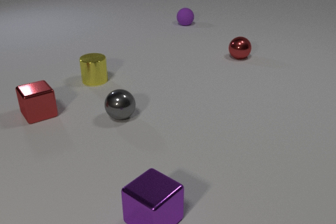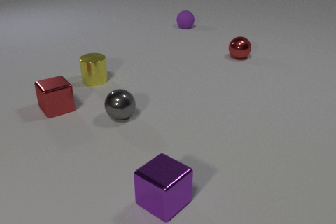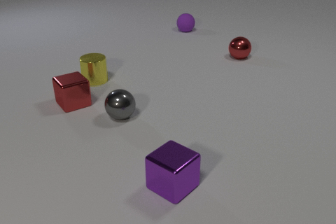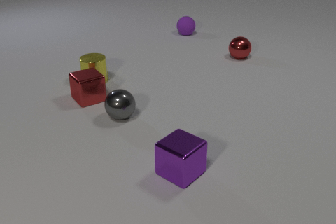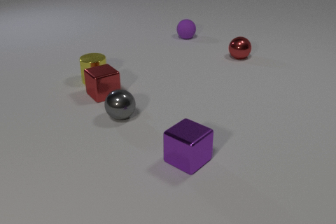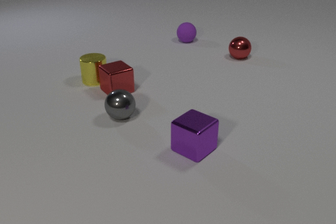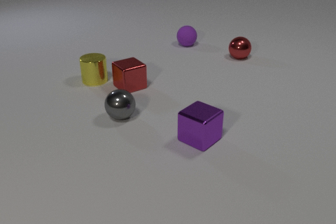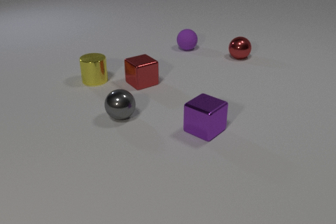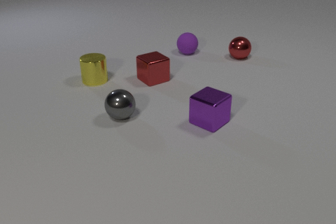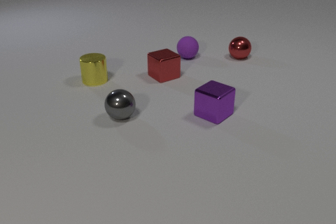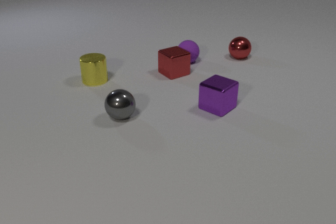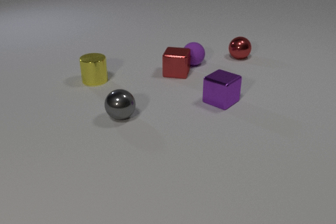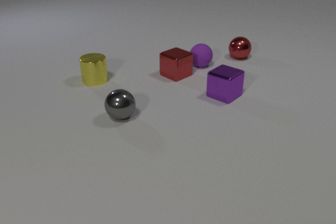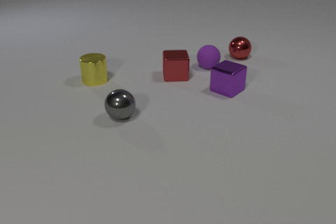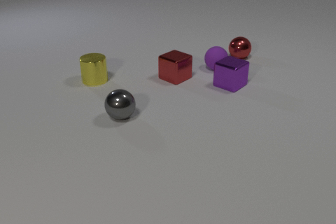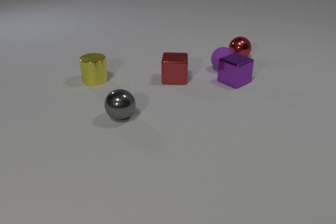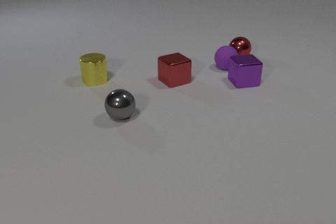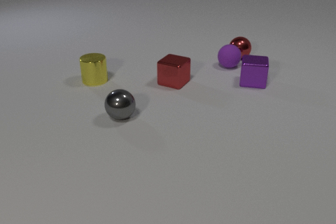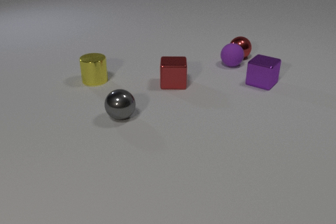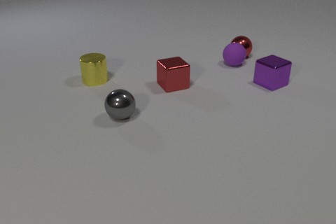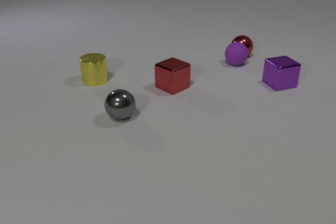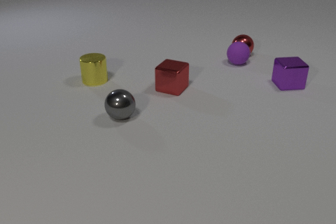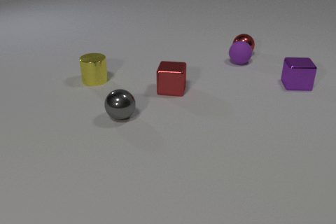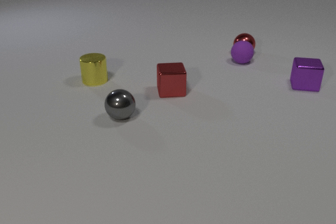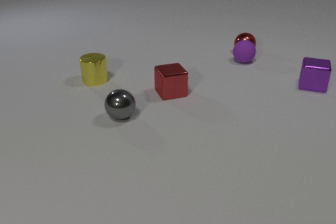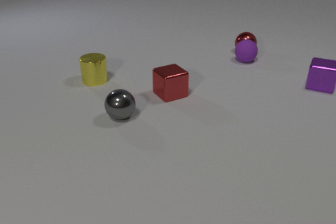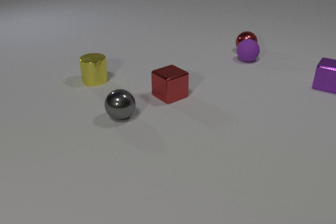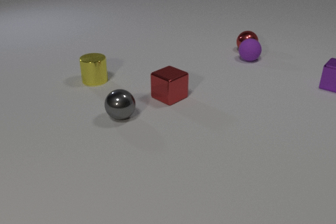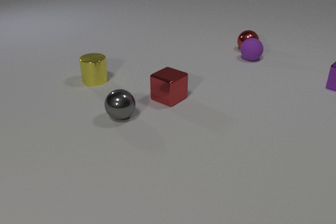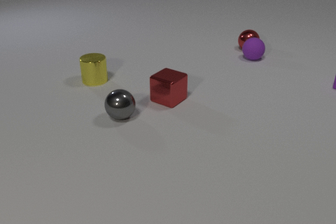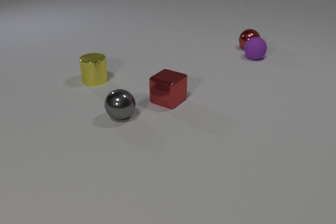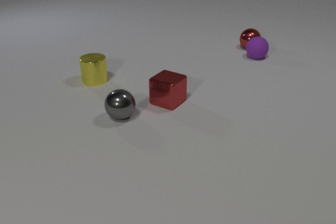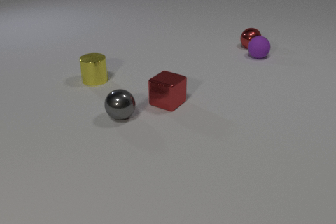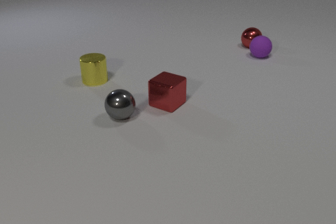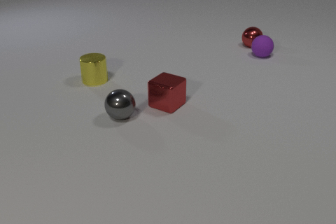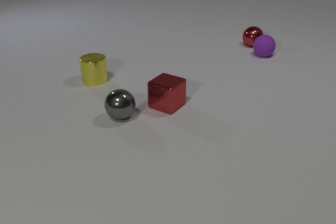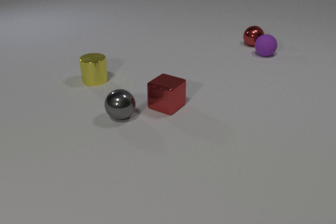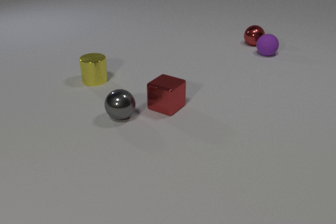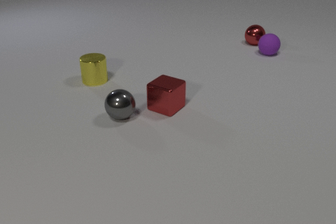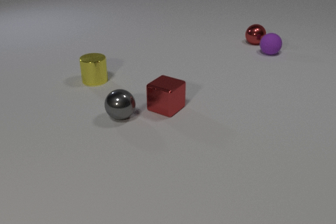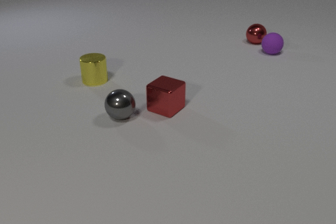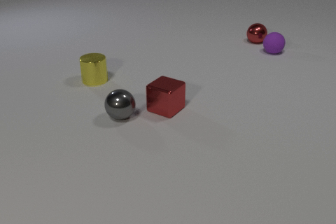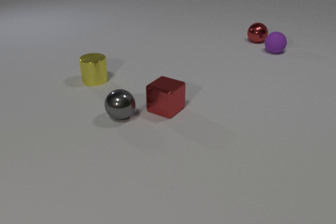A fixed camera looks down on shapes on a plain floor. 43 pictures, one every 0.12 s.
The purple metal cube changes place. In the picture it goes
away from the camera.
The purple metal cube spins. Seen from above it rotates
clockwise.
0.00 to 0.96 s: The purple rubber sphere rolls toward the camera. The red metal cube slides to the right and away from the camera. The purple metal cube slides away from the camera.
0.96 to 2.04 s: The purple rubber sphere rolls to the right and toward the camera. The red metal cube slides to the right. The purple metal cube slides away from the camera and to the right, spins clockwise seen from above by about 60 degrees, its near face sliding to the left. The purple rubber sphere and the red metal cube collide. The purple rubber sphere and the purple metal cube collide.
2.04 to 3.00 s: The purple rubber sphere rolls away from the camera and to the right. The red metal cube slides toward the camera. The purple metal cube slides to the right, spins clockwise seen from above by about 105 degrees, its near face sliding to the left. The red metal sphere rolls away from the camera. The purple rubber sphere and the red metal sphere collide.
3.00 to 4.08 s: The purple rubber sphere rolls away from the camera and to the right. The red metal cube slides toward the camera. The purple metal cube slides to the right, leaves at the right edge. The red metal sphere rolls away from the camera.
4.08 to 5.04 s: The purple rubber sphere rolls away from the camera and to the right. The red metal cube slides toward the camera. The red metal sphere rolls away from the camera.
What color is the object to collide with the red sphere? purple.
What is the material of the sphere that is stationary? metal.
What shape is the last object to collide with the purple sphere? sphere.
